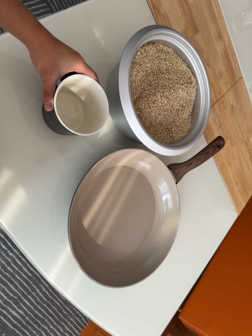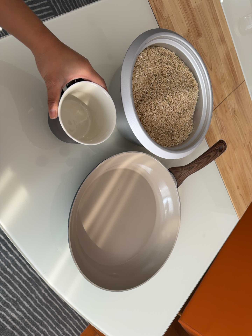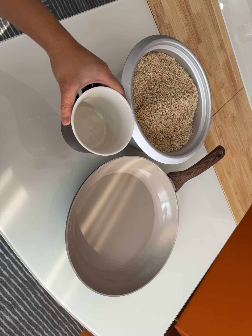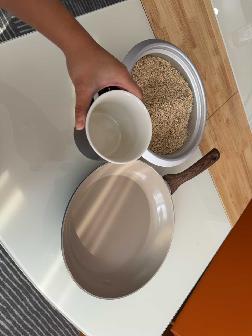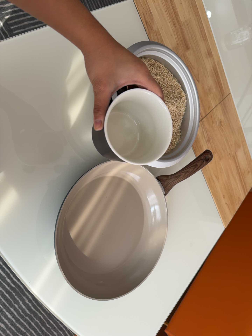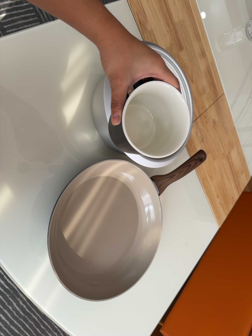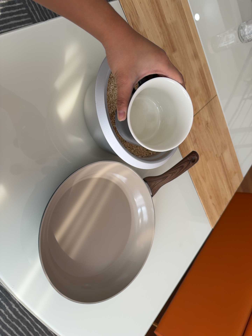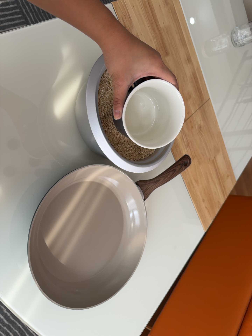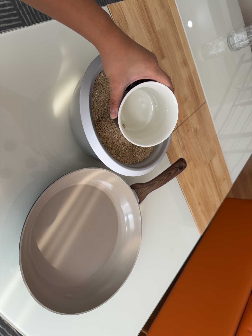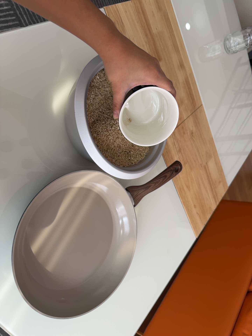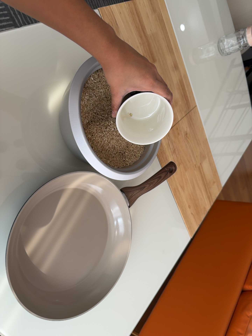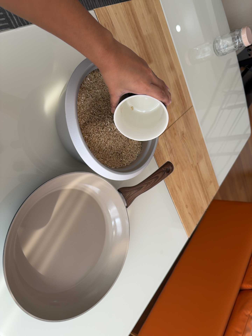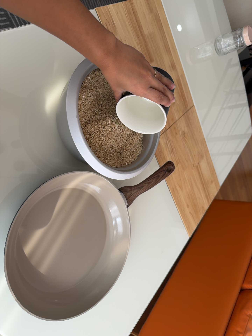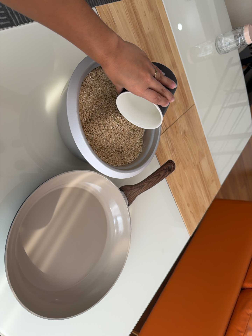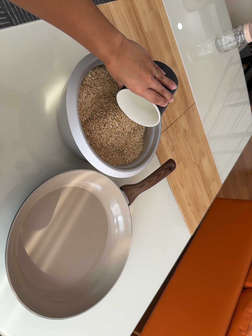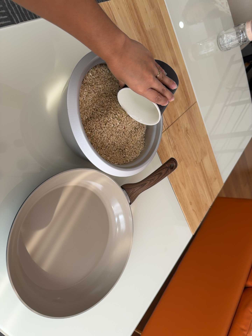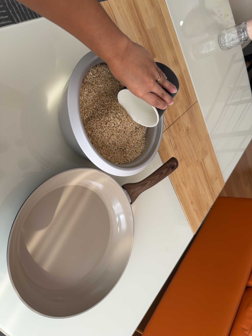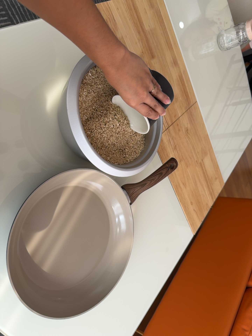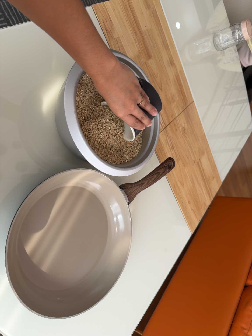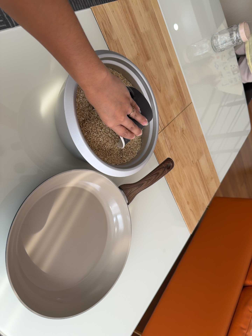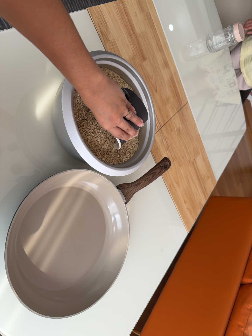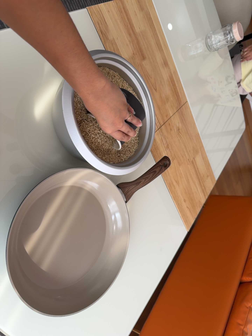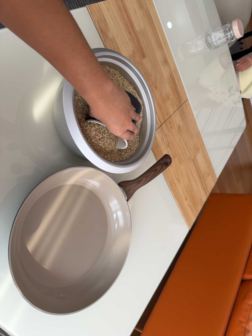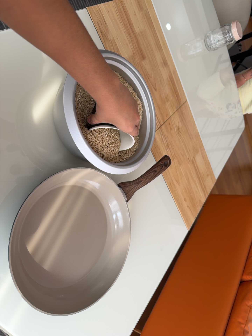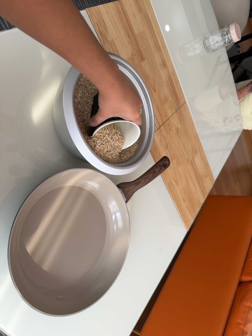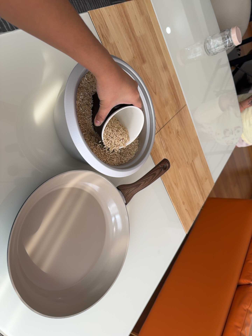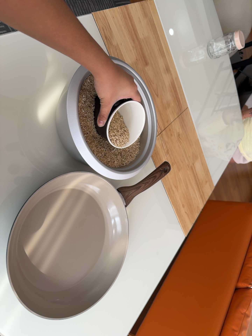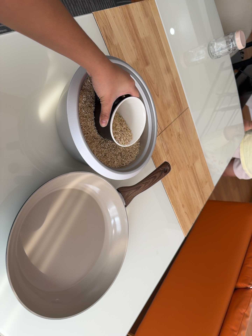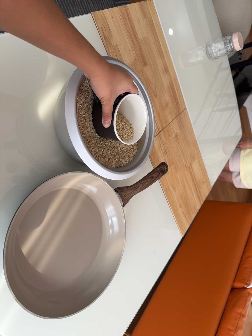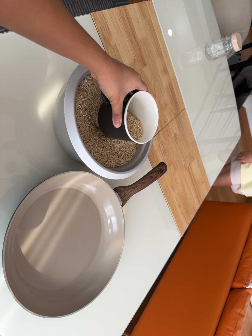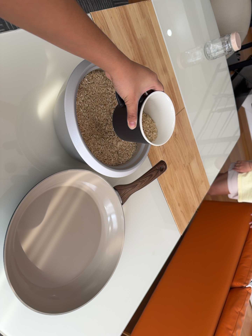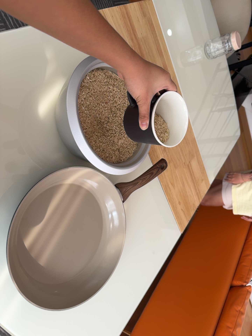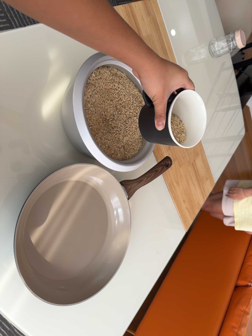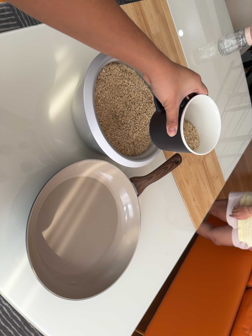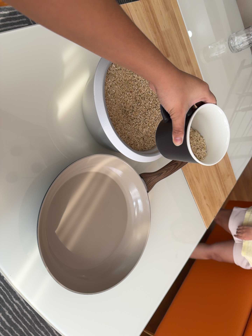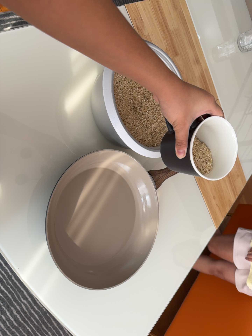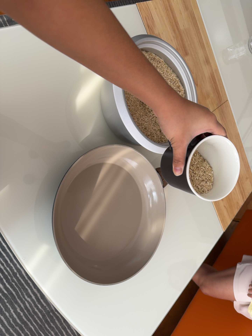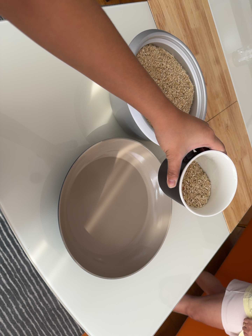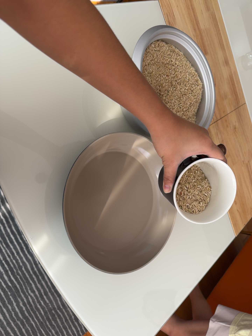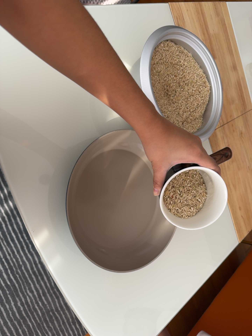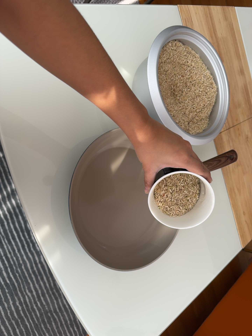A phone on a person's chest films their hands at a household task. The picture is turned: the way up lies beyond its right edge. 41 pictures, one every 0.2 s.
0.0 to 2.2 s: The camera shifts only a little, or ends up much as it began.
2.2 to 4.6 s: The camera shifts only a little, or ends up much as it began.
4.6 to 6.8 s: The camera shifts only a little, or ends up much as it began.
6.8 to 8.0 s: The camera travels toward the bottom of its view, about 12 cm. It rolls about its line of sight by about 10 degrees, and the scene rotates clockwise.
The film runs forward here.
